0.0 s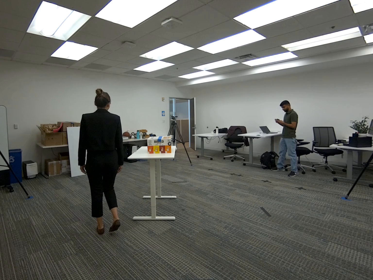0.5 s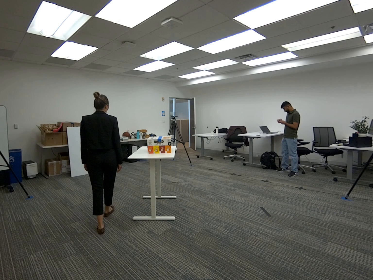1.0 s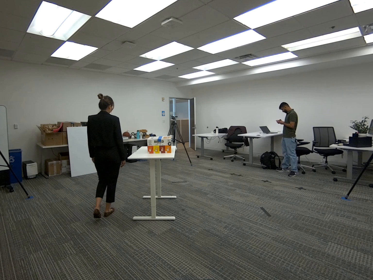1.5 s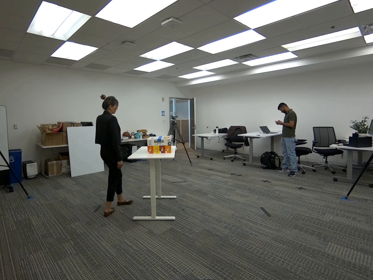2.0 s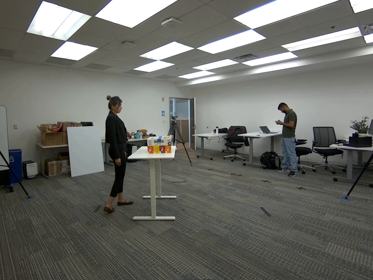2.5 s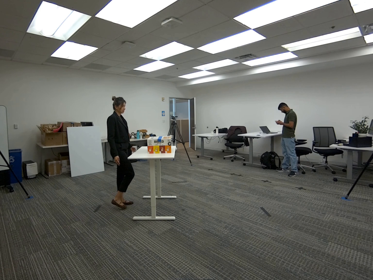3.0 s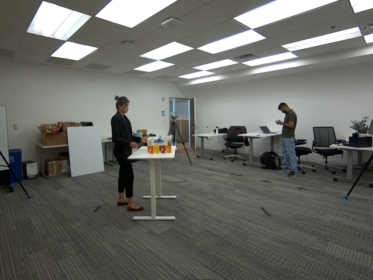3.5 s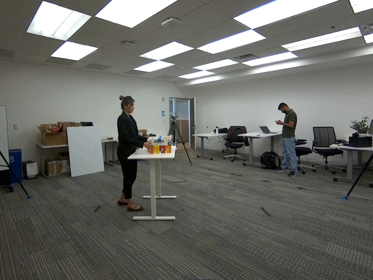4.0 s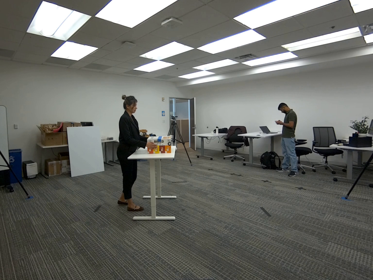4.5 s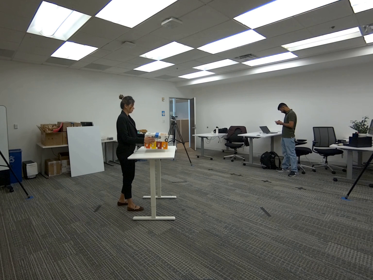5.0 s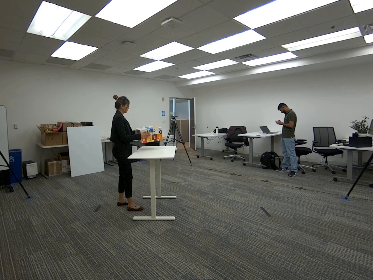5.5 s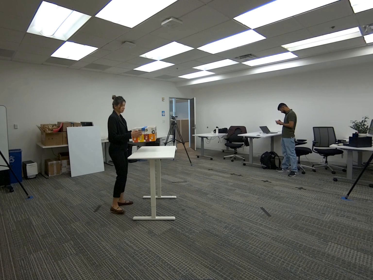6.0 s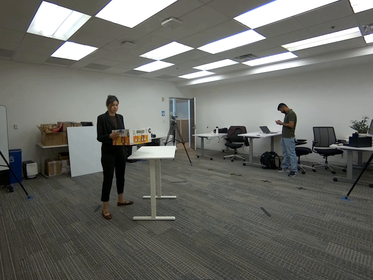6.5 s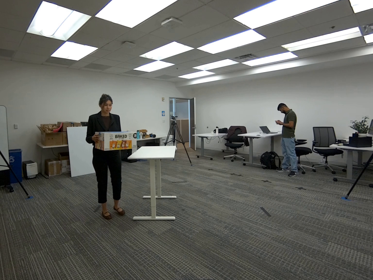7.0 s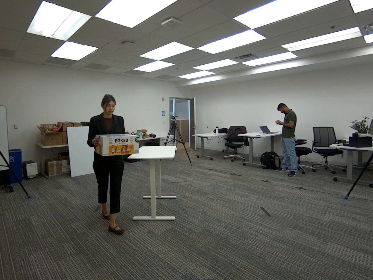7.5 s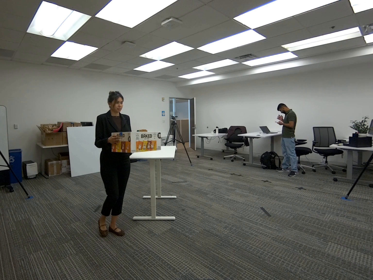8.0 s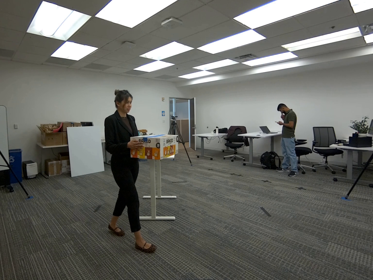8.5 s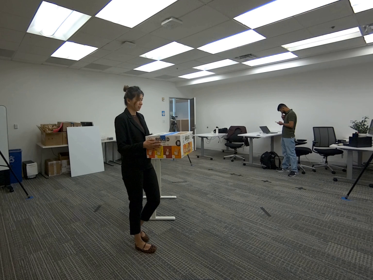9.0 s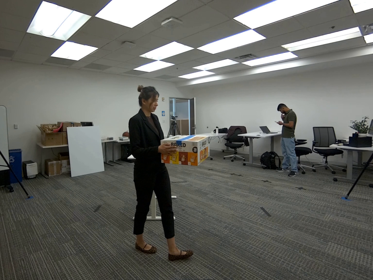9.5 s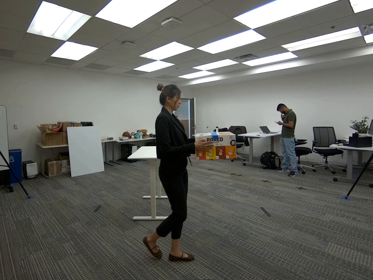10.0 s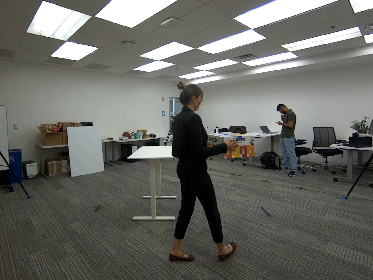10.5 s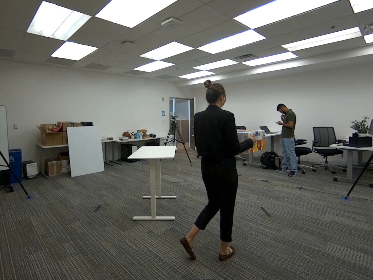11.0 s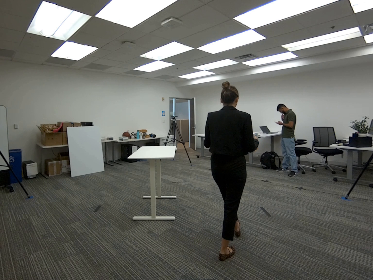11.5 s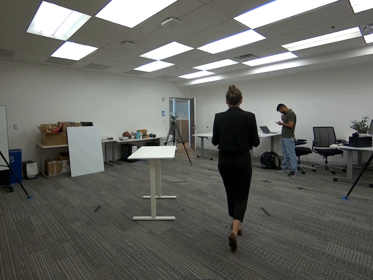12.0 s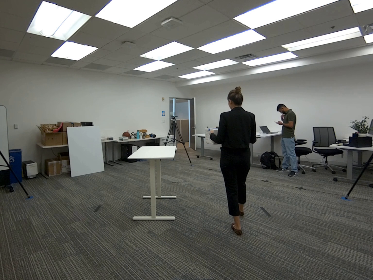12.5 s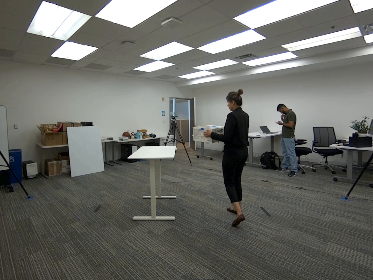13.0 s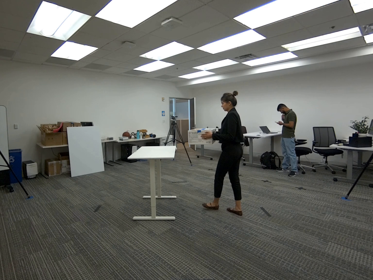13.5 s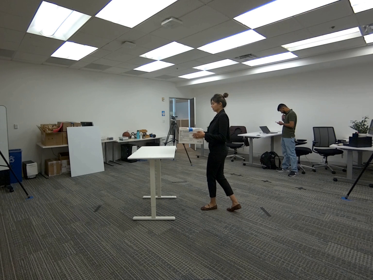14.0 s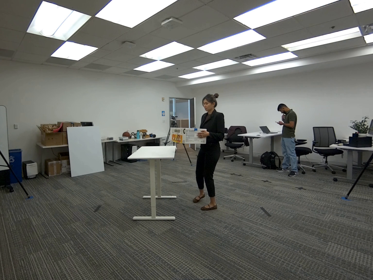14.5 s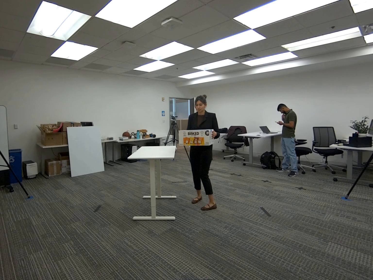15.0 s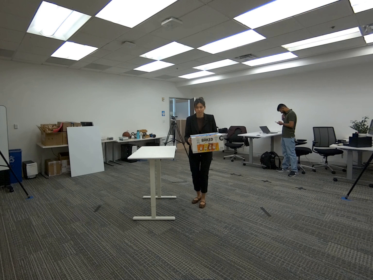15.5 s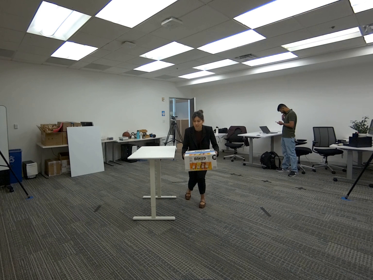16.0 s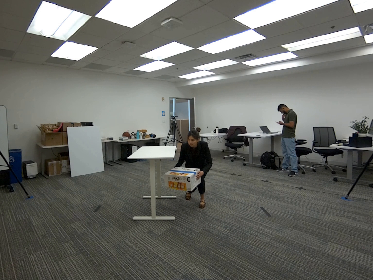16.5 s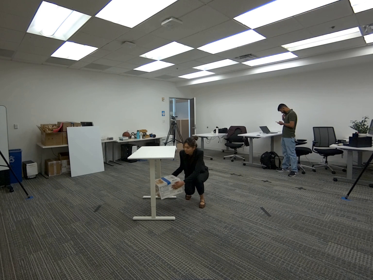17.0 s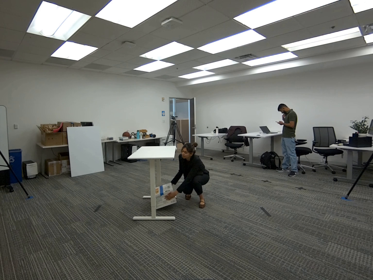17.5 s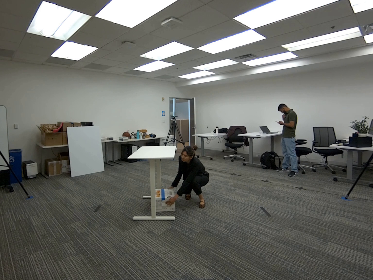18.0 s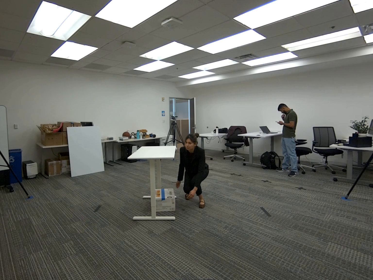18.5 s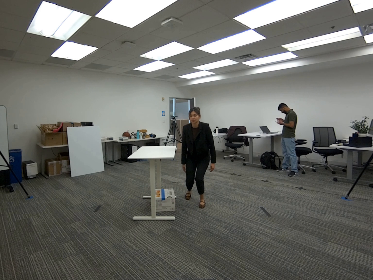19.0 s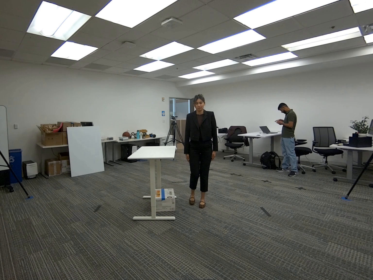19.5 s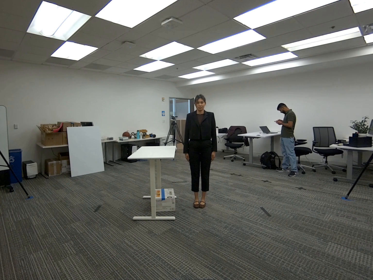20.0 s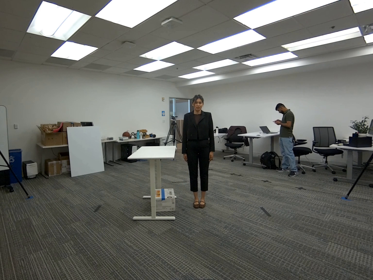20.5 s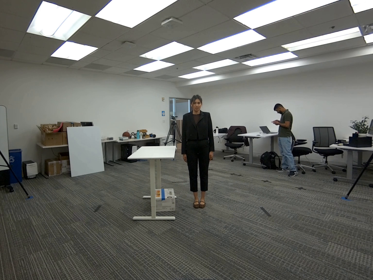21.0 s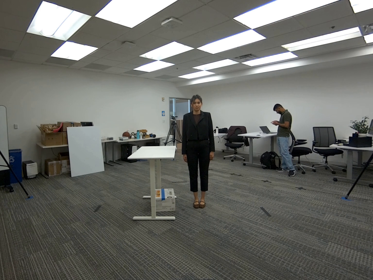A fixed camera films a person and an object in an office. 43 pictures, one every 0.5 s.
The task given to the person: Pick up the snack box from the white desk and place the snack box to the floor.
